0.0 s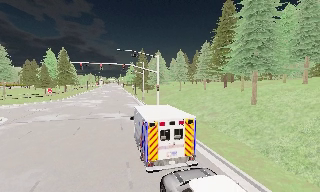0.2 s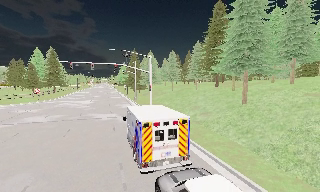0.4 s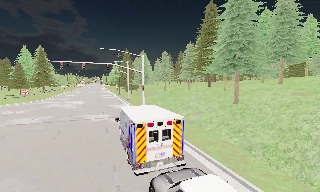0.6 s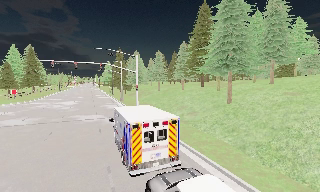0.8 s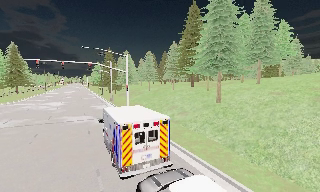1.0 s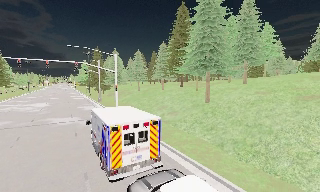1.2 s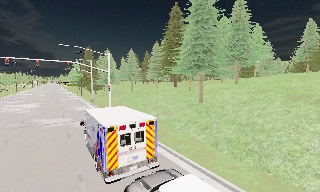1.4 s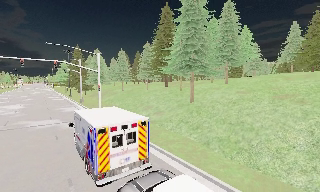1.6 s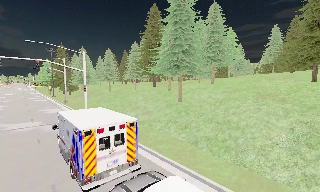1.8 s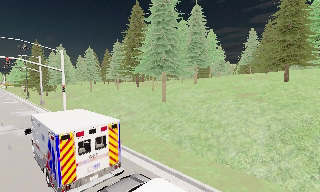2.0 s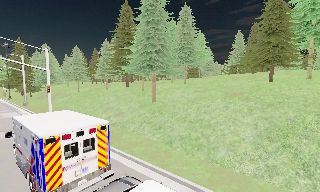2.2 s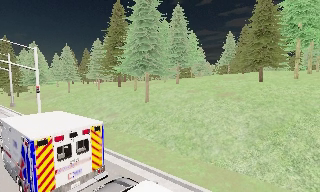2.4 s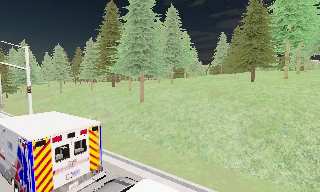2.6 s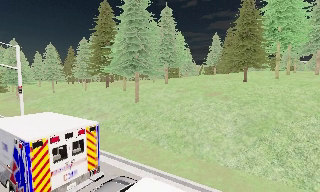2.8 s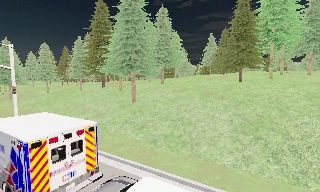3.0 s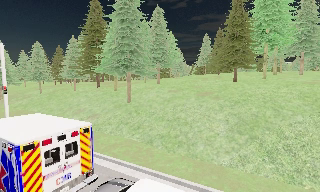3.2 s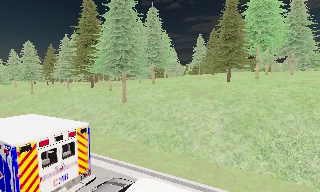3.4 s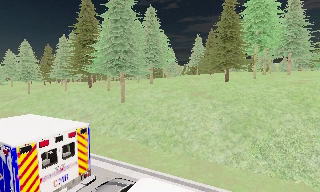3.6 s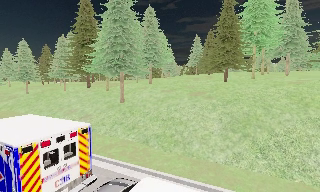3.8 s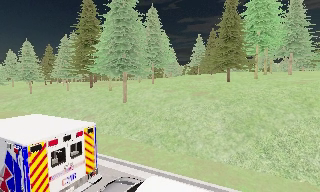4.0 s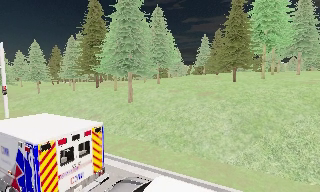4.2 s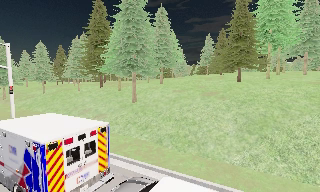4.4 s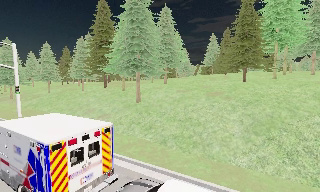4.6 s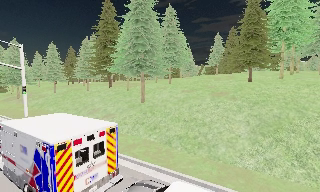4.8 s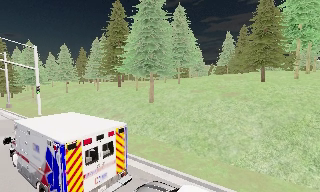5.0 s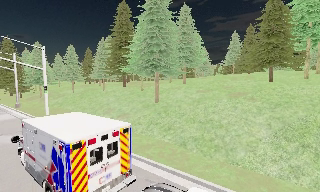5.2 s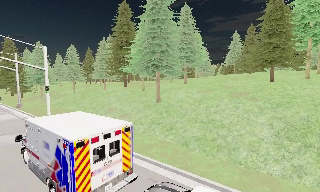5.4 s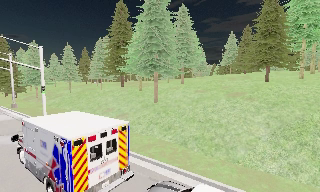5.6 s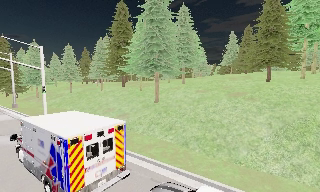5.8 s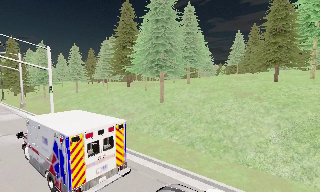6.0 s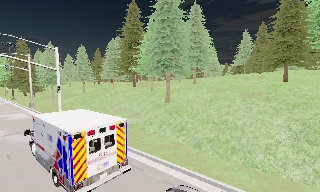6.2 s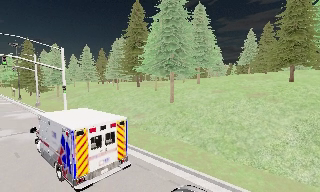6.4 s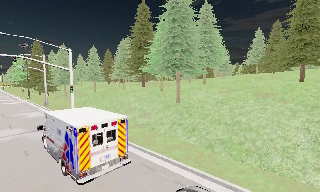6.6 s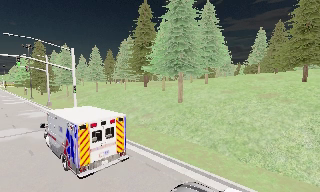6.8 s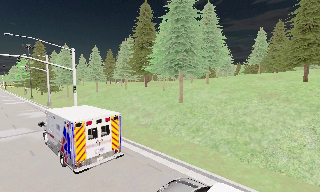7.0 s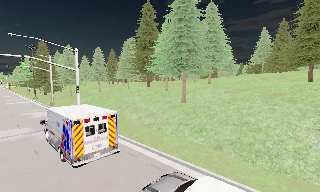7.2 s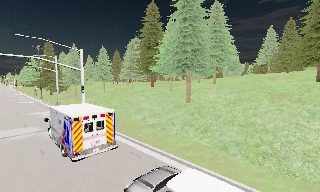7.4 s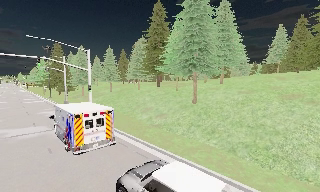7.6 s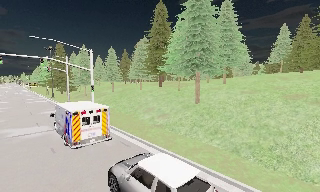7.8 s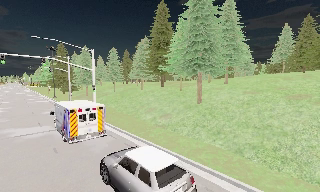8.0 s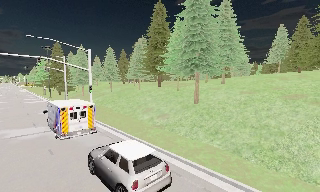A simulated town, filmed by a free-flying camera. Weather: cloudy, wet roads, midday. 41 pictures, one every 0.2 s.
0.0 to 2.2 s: The camera swings to its right by about 35 degrees, and the scene slides to the left. It travels forward and to its left, about 1 m.
2.2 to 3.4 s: The scene slides to the left, as the camera pans about 10 degrees to its right. It travels to its left, about 0.5 m.
3.4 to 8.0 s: The scene slides to the right, as the camera pans about 20 degrees to its left. It travels to its left and forward, about 2 m, so close, fixed things drift to the right.
The film runs forward here.
